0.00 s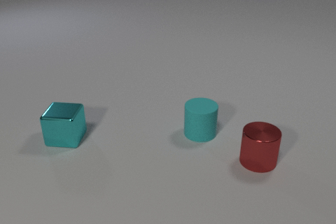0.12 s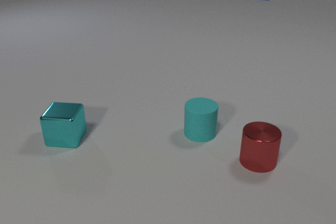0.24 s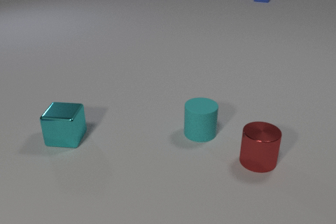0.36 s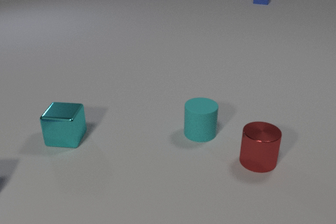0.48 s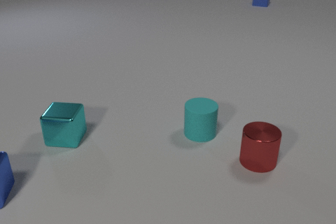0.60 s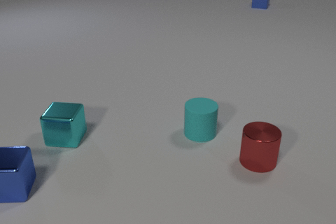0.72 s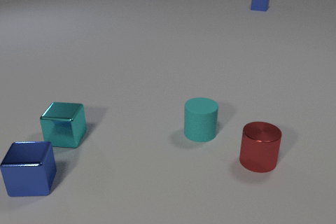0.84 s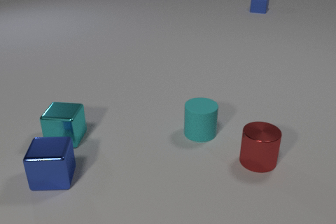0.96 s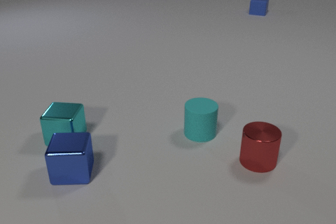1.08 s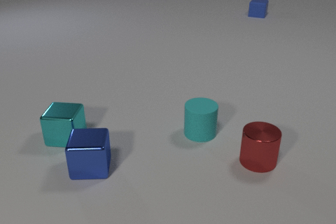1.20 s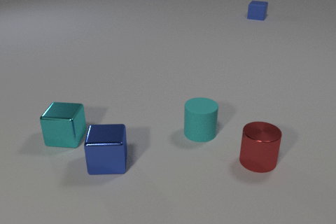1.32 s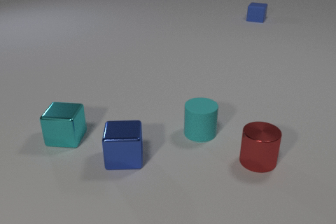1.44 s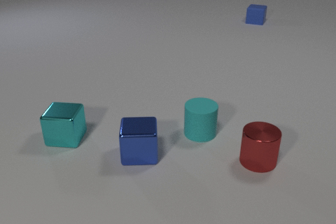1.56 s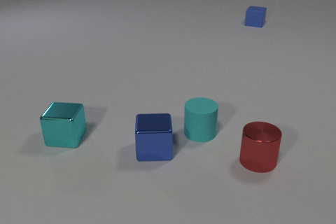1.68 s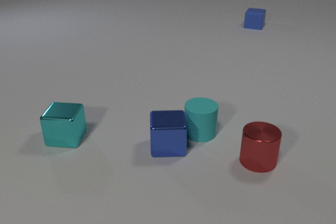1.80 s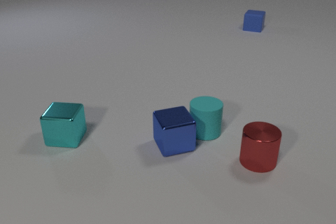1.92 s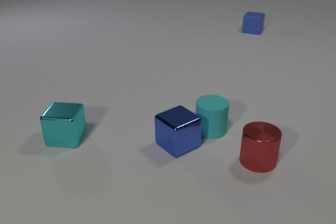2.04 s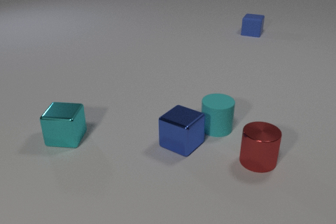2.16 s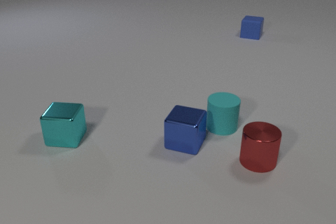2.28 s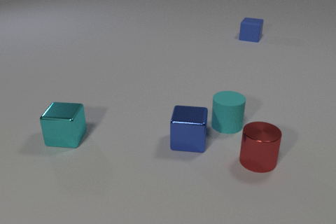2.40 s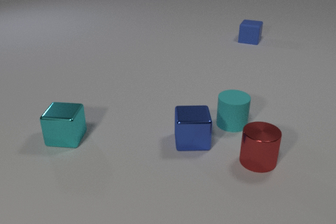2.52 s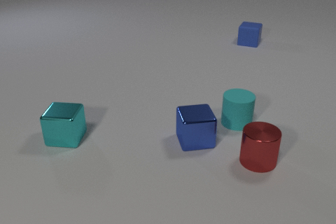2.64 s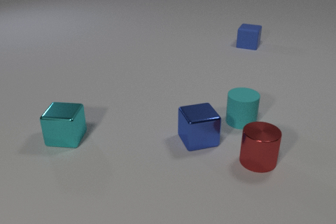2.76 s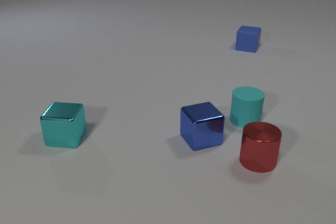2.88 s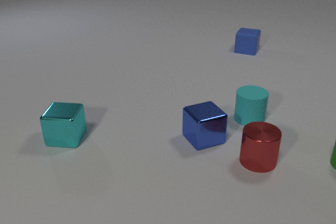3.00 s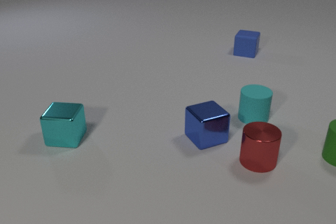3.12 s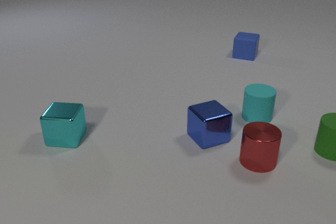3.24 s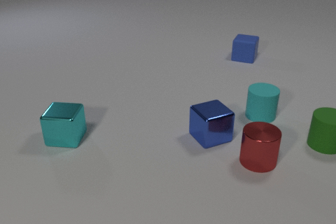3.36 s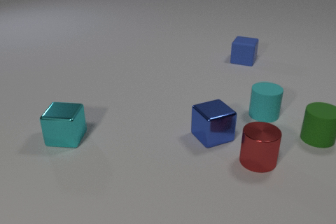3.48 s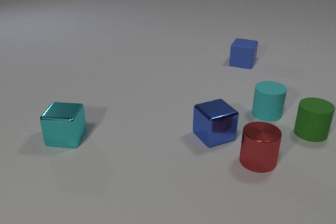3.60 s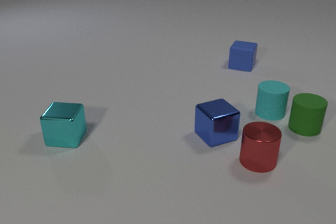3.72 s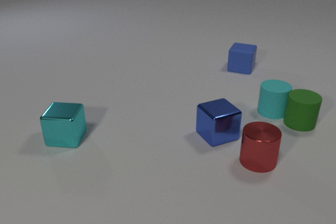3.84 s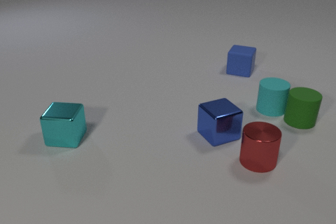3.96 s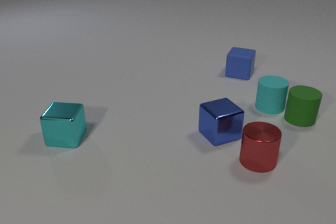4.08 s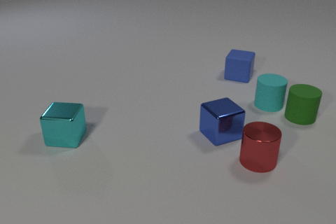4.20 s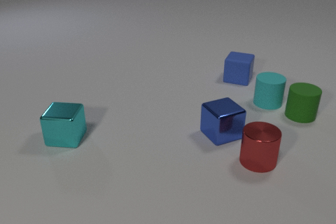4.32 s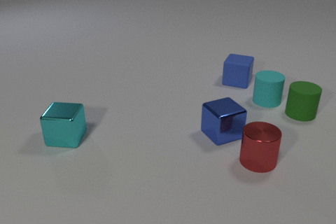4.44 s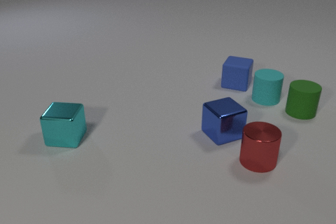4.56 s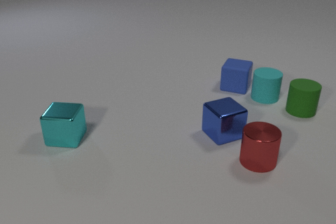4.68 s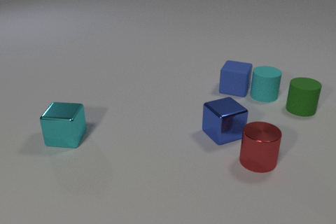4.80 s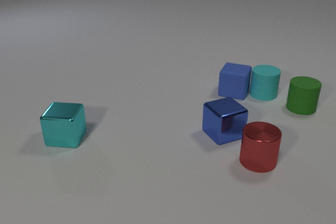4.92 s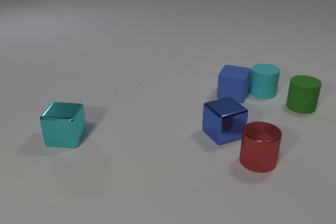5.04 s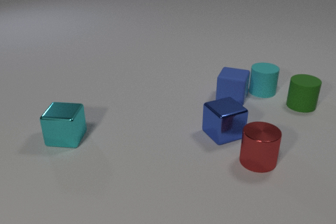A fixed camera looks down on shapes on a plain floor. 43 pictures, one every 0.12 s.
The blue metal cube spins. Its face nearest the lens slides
to the right.
The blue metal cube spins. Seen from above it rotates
counterclockwise.
0.00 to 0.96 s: The blue metal cube comes in at the left edge, slides to the right. The blue rubber cube slides toward the camera.
0.96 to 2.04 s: The blue metal cube slides to the right, spins so that its near face slides to the right, counterclockwise seen from above. The cyan rubber cylinder slides to the right and away from the camera. The blue rubber cube slides toward the camera. The blue metal cube and the cyan rubber cylinder collide.
2.04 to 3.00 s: The blue metal cube slides to the right and away from the camera, spins so that its near face slides to the right, counterclockwise seen from above. The cyan rubber cylinder slides to the right and away from the camera. The green rubber cylinder comes in at the right edge, slides away from the camera and to the left. The blue rubber cube slides toward the camera.
3.00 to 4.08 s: The blue metal cube slides to the right and away from the camera. The cyan rubber cylinder slides away from the camera and to the right. The green rubber cylinder slides away from the camera and to the left. The blue rubber cube slides toward the camera. The cyan rubber cylinder and the green rubber cylinder collide.
4.08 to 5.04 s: The cyan rubber cylinder slides away from the camera. The green rubber cylinder slides away from the camera. The blue rubber cube slides toward the camera. The cyan rubber cylinder and the blue rubber cube collide.
How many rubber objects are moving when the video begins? 1.
How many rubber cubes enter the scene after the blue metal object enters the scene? 0.
What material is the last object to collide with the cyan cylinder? rubber.
